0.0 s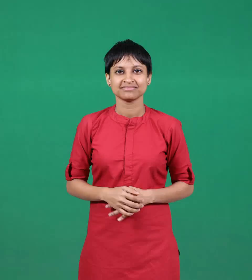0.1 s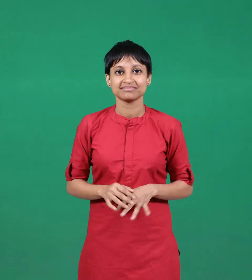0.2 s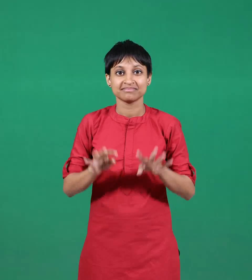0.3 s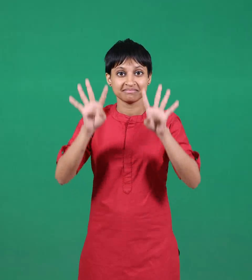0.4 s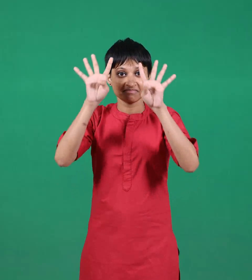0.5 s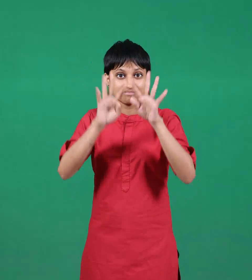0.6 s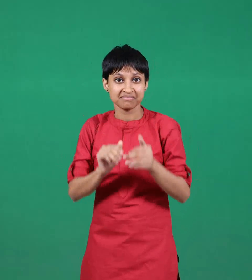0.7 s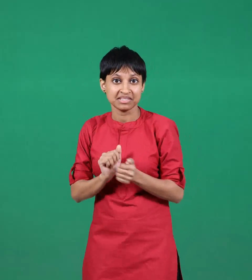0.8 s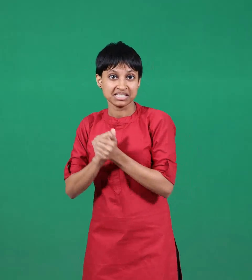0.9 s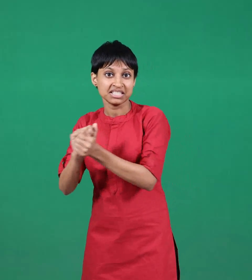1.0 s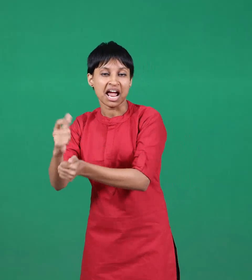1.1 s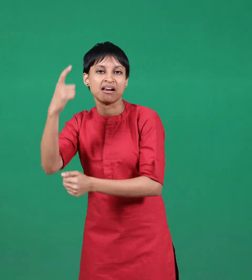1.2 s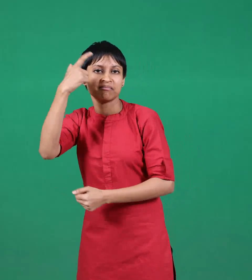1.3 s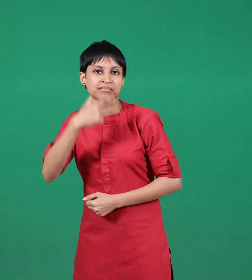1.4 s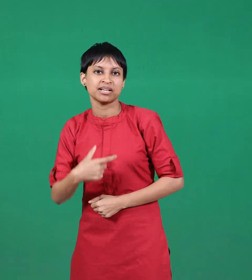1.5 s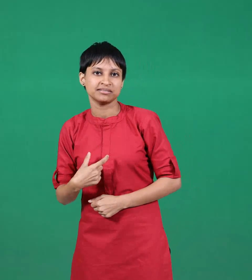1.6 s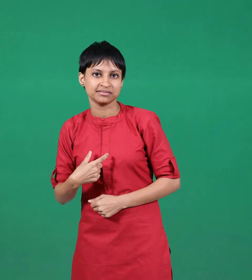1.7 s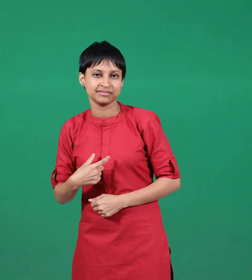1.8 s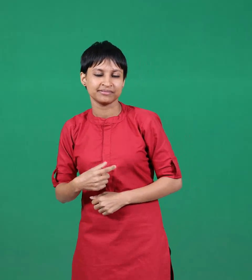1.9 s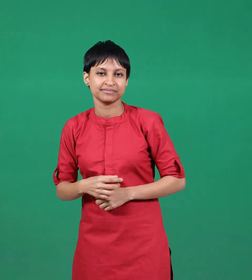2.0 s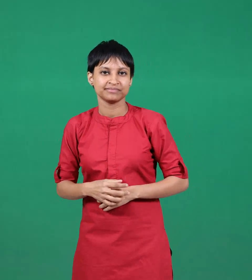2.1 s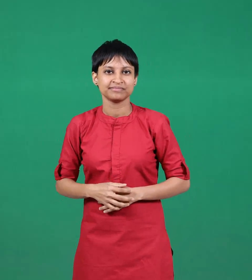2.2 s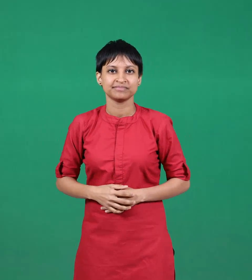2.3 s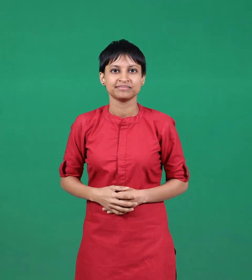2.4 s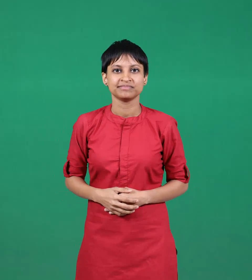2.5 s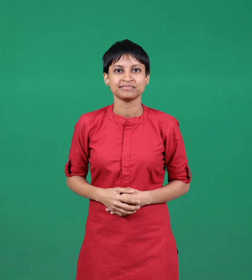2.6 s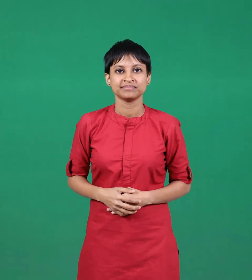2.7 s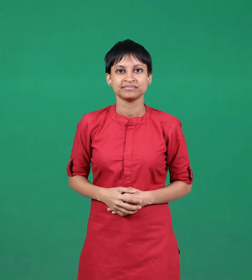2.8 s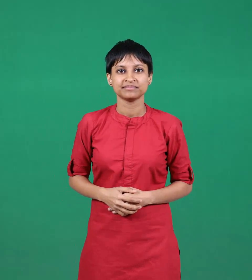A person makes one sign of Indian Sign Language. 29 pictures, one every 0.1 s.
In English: jailer
